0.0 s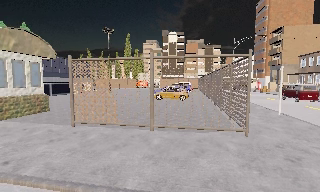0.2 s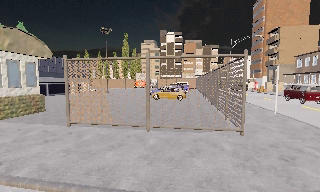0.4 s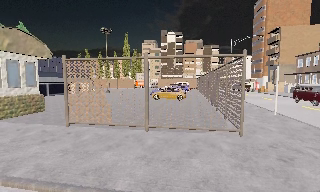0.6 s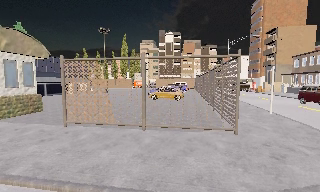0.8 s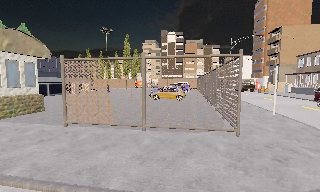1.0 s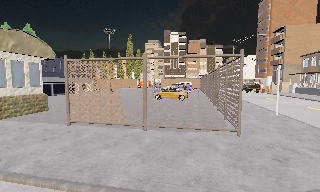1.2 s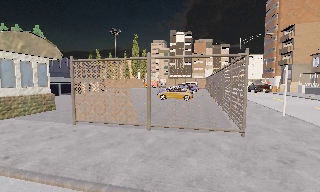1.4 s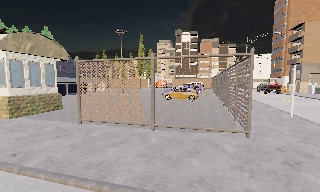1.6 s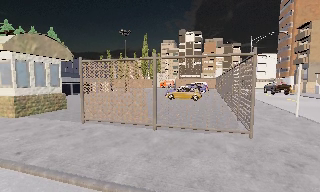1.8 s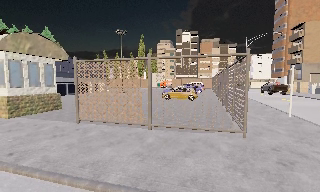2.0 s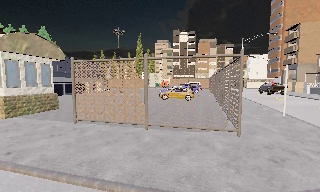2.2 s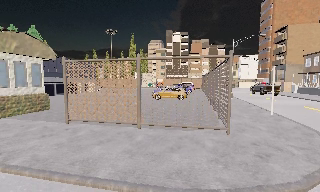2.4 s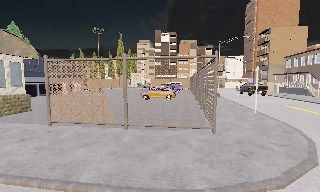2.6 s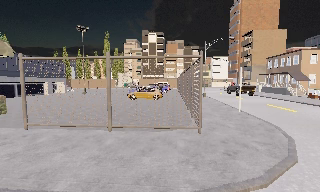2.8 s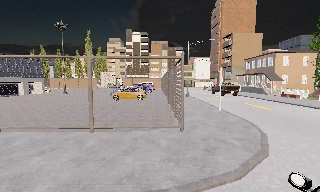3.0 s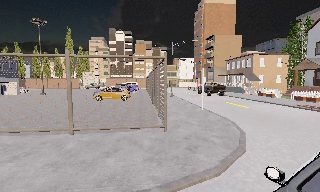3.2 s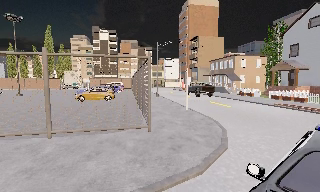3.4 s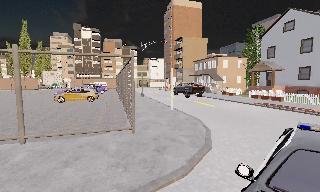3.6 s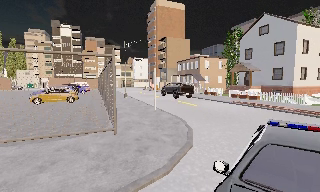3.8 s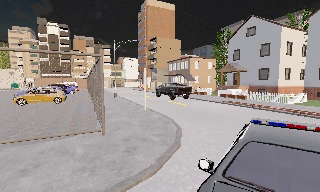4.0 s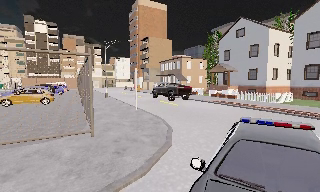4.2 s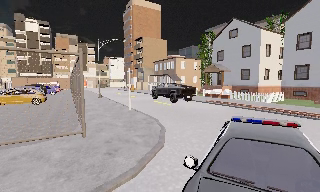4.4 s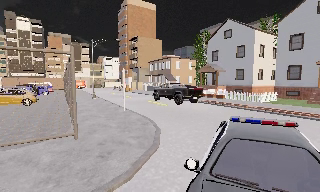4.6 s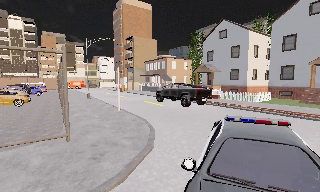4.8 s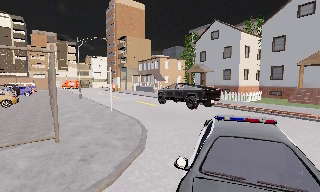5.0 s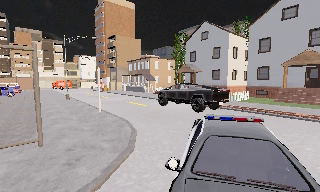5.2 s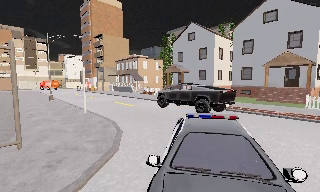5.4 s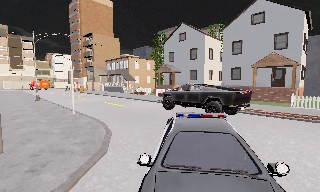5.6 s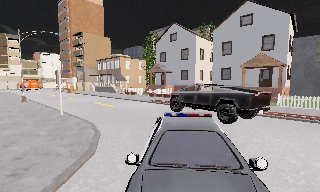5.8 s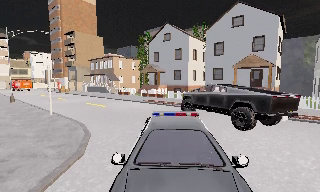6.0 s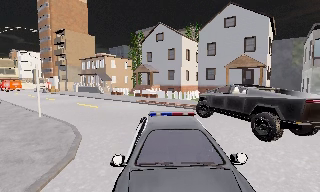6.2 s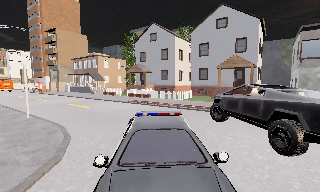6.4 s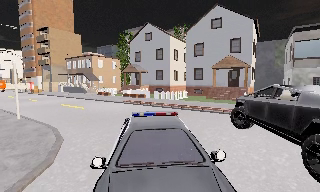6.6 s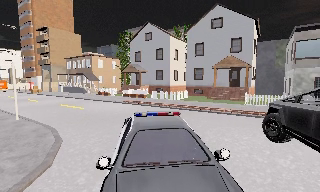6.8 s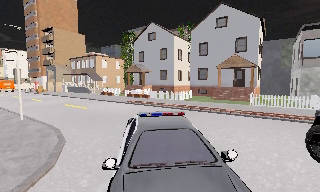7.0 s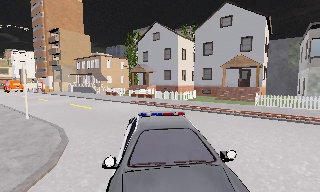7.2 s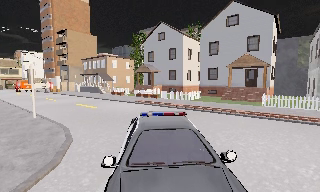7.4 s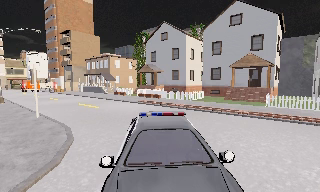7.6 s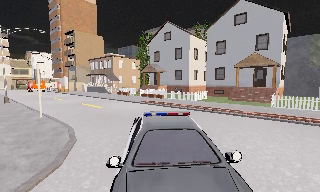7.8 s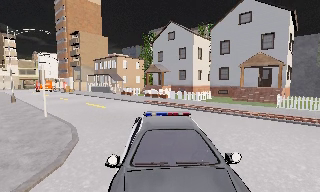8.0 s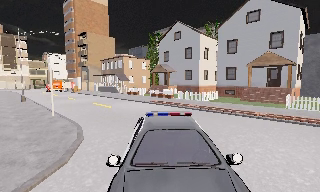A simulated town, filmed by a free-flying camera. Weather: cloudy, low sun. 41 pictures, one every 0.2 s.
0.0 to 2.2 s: The camera travels to its right, about 1 m.
2.2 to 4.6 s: The scene slides to the left, as the camera pans about 45 degrees to its right. It travels to its right and forward, about 1 m, so close, fixed things drift to the left.
4.6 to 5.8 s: The camera pans to its right, which is clockwise from overhead, by about 15 degrees. It travels to its right, about 0.5 m, so close, fixed things drift to the left.
5.8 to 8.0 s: The camera travels forward, about 1 m, so what stands in front looms larger.
The film runs backward here.
